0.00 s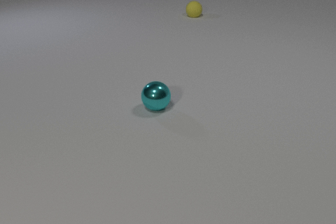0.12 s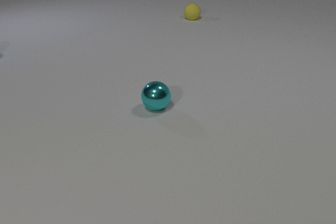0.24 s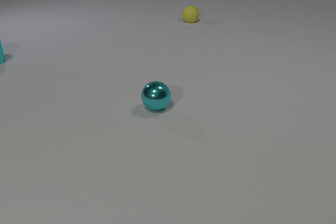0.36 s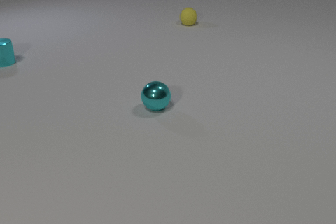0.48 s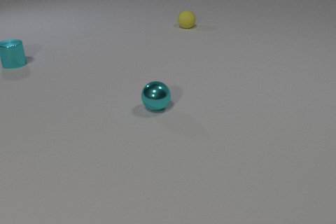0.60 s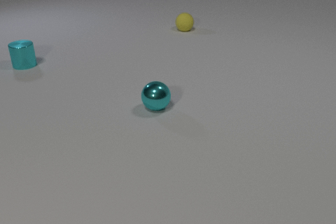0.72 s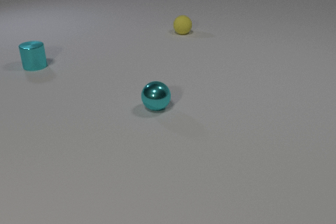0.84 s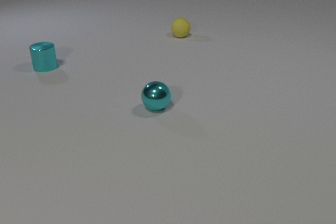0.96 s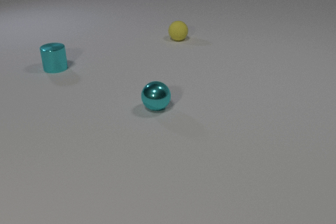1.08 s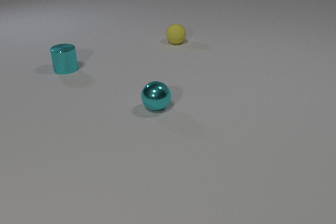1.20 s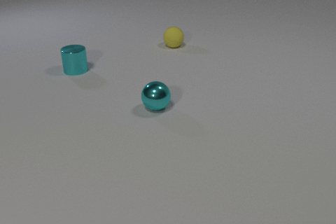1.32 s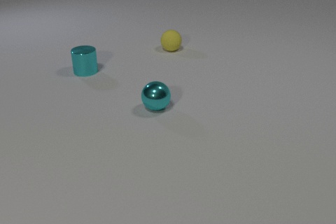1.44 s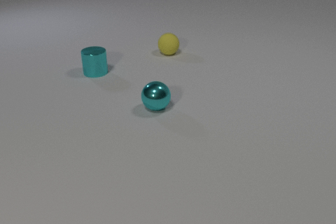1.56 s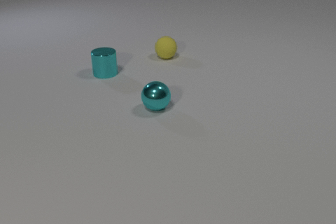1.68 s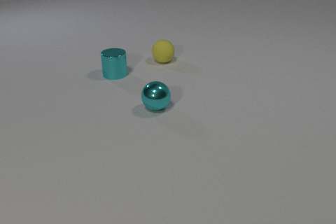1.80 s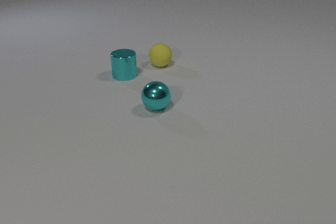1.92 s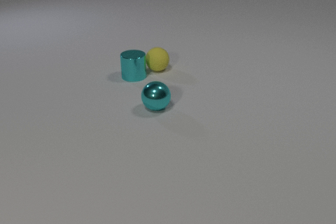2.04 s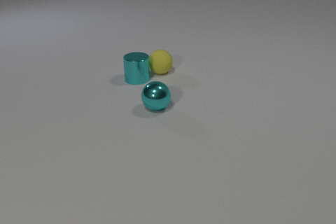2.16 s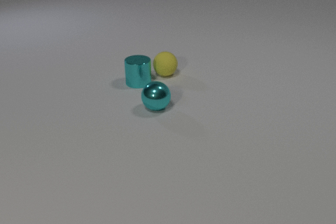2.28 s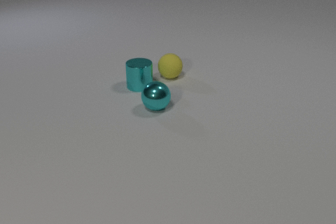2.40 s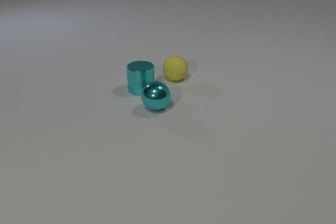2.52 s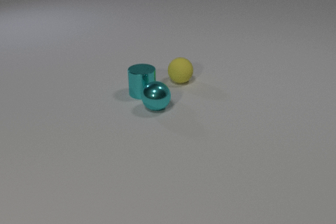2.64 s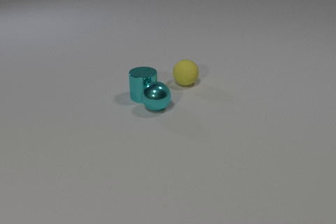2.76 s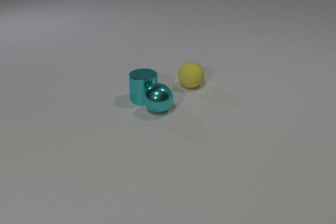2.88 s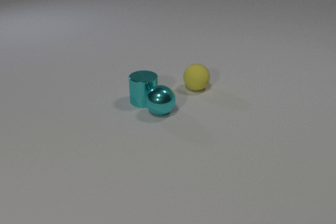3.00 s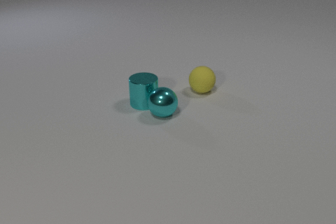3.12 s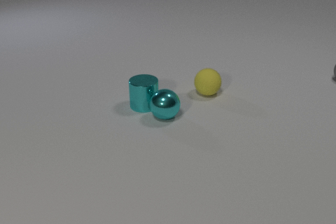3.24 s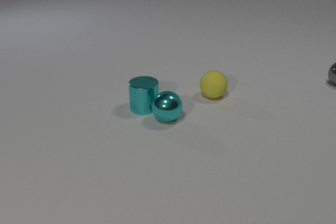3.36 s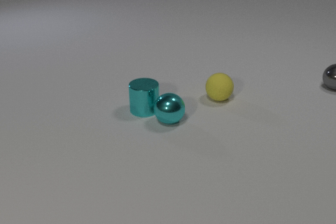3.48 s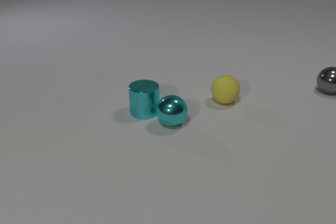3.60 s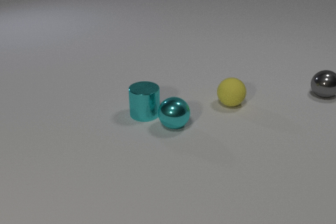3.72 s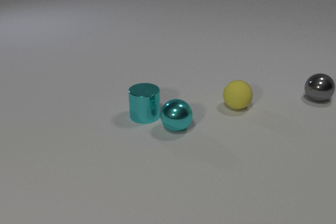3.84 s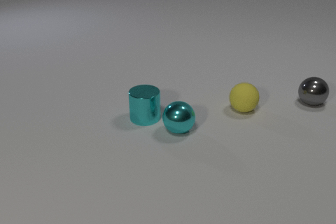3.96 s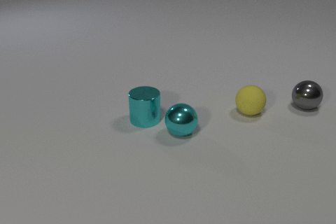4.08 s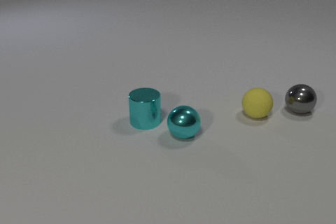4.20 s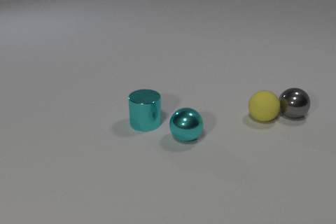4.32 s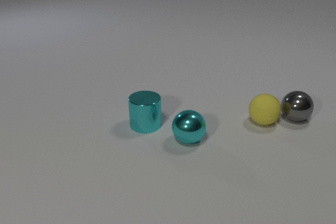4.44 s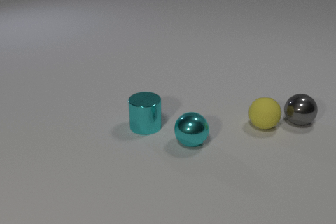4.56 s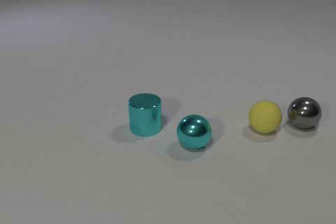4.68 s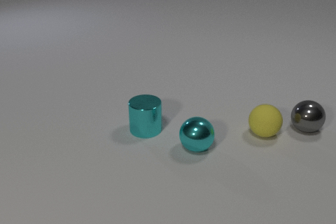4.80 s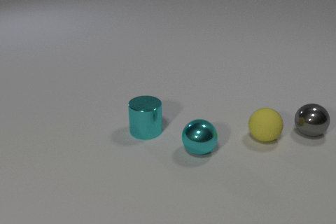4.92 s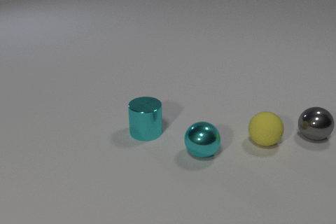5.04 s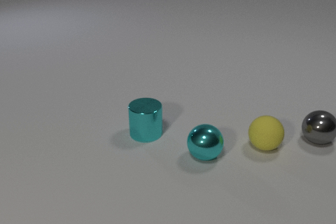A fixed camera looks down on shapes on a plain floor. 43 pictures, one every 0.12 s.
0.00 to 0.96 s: The cyan metal cylinder comes in at the left edge, slides to the right and toward the camera. The yellow rubber sphere rolls toward the camera.
0.96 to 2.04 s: The cyan metal cylinder slides to the right and toward the camera. The yellow rubber sphere rolls toward the camera. The cyan metal cylinder and the yellow rubber sphere collide.
2.04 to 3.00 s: The cyan metal cylinder slides toward the camera. The yellow rubber sphere rolls toward the camera and to the right. The cyan metal sphere rolls toward the camera and to the right. The cyan metal cylinder and the cyan metal sphere collide.
3.00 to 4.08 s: The cyan metal cylinder slides toward the camera. The yellow rubber sphere rolls to the right and toward the camera. The cyan metal sphere rolls toward the camera and to the right. The gray metal sphere comes in at the right edge, rolls toward the camera and to the left.
4.08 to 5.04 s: The cyan metal cylinder slides toward the camera. The yellow rubber sphere rolls toward the camera. The cyan metal sphere rolls toward the camera and to the right. The gray metal sphere rolls toward the camera. The yellow rubber sphere and the gray metal sphere collide.
How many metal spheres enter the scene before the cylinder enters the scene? 0.
How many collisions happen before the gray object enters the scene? 2.
Are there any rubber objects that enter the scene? no.
